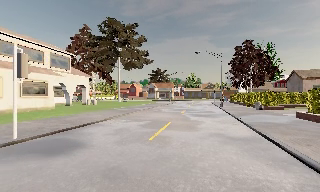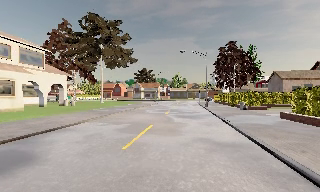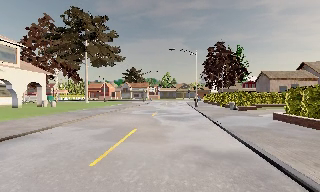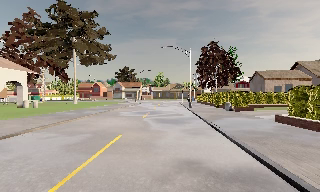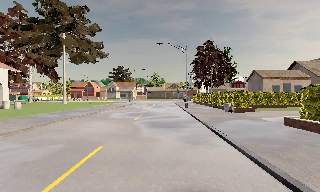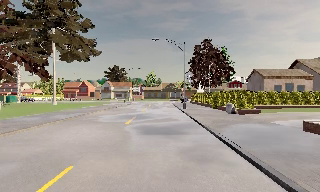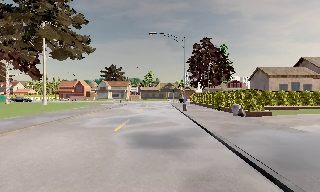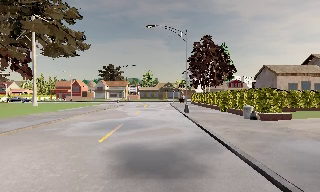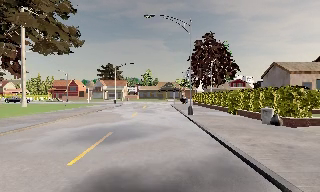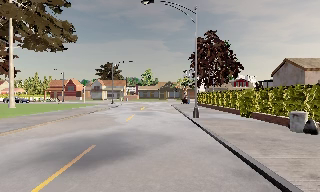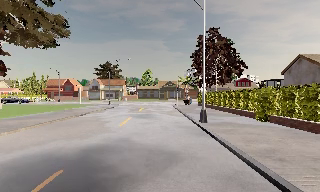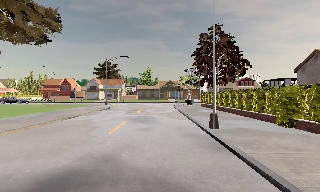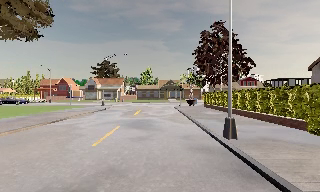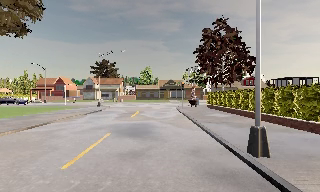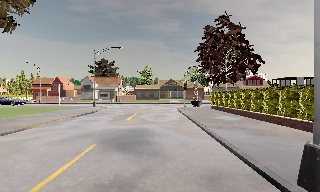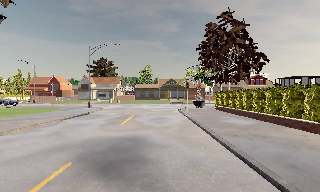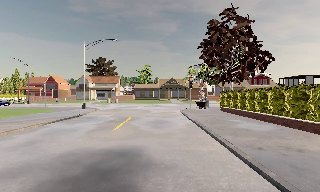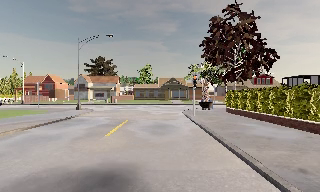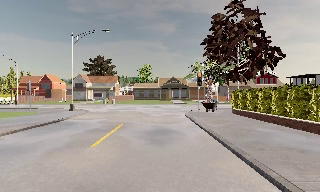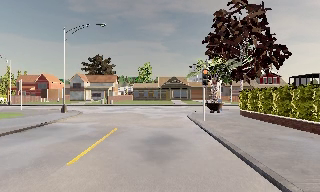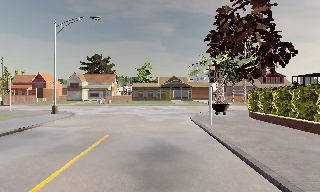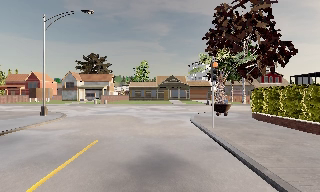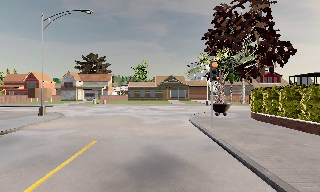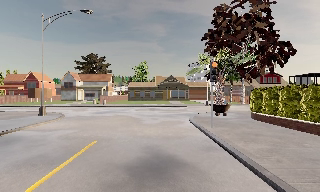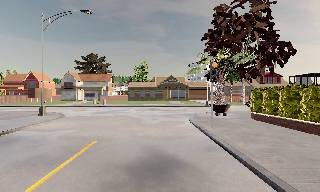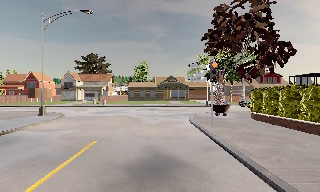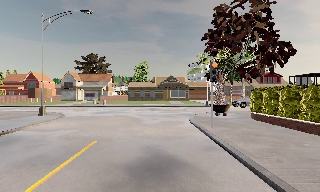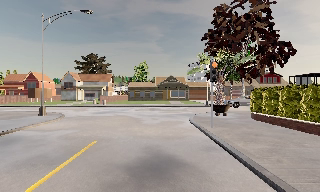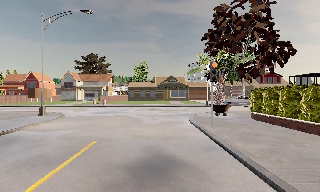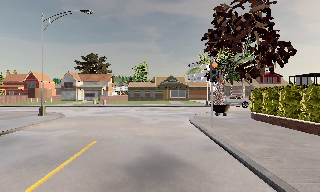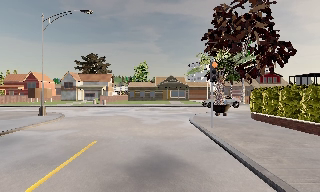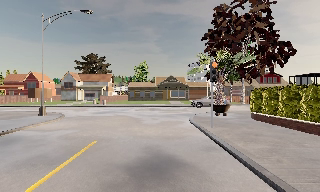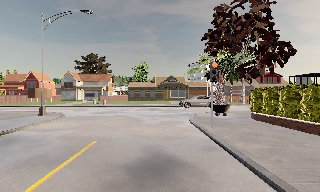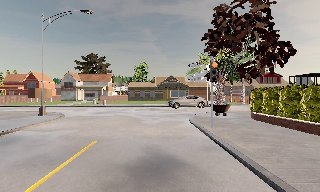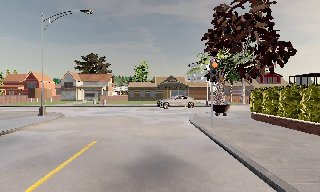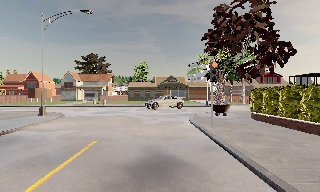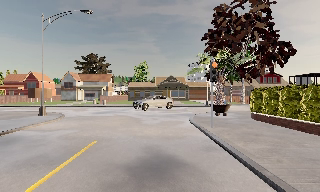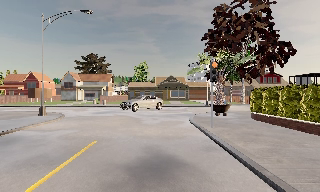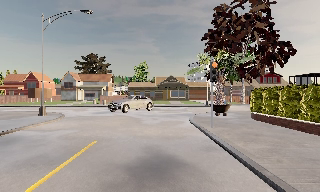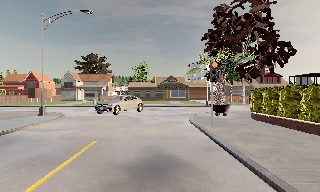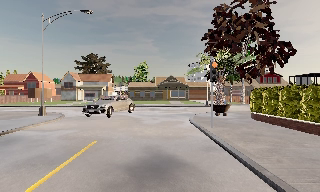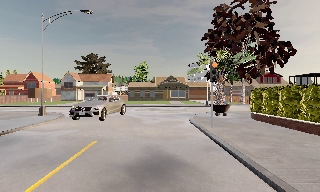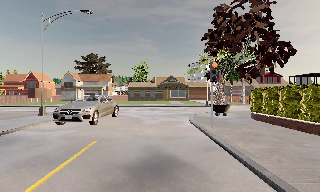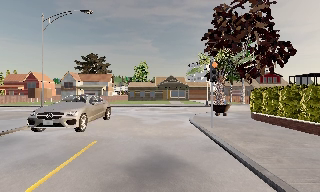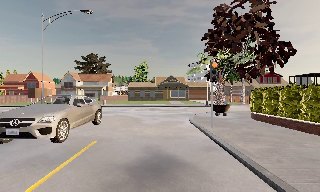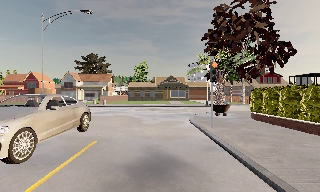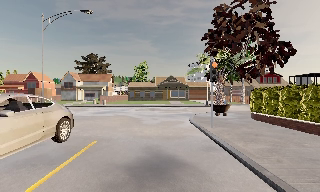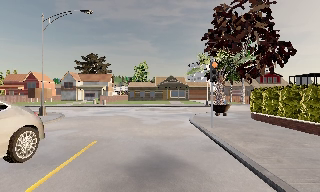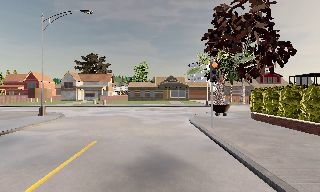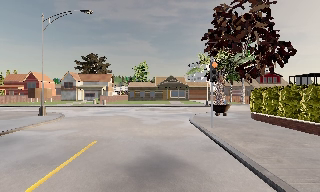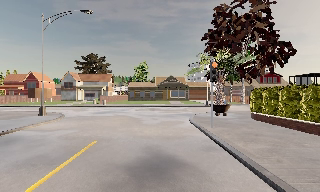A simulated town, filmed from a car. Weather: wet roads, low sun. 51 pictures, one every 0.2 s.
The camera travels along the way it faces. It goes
forward.
0.0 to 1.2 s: The camera pans to its right, which is clockwise from overhead, by about 15 degrees. It travels forward, about 7 m, so what stands in front looms larger.
1.2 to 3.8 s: The camera travels forward, about 20 m, so what stands in front looms larger.
3.8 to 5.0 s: The camera travels forward, about 2 m, so what stands in front looms larger. It loses speed.
5.0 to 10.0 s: The camera keeps its place and its aim.
The film runs forward here.
